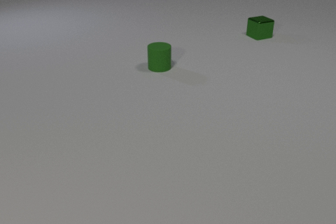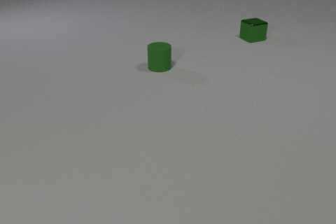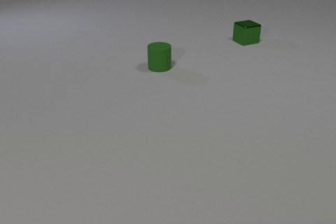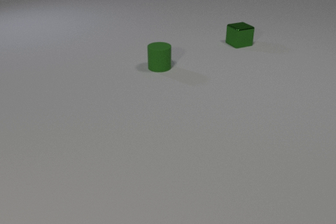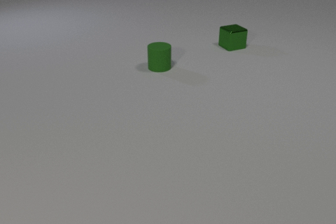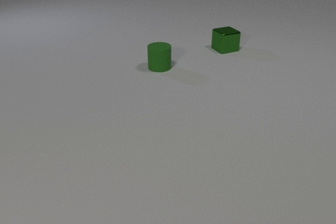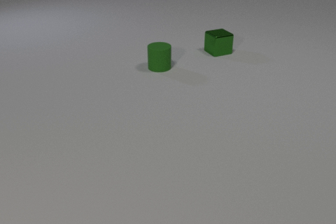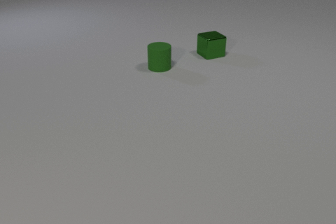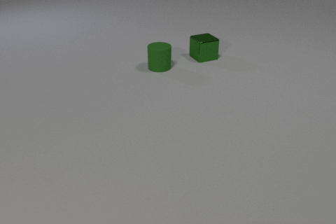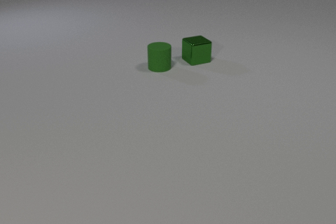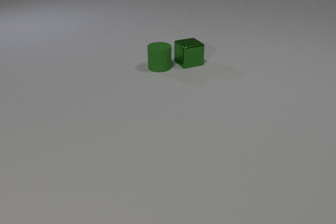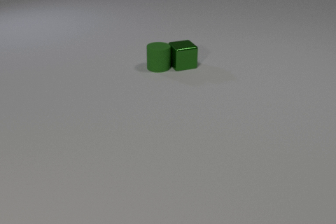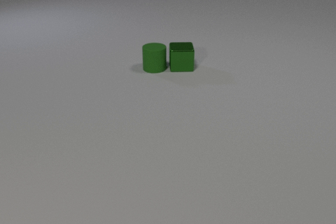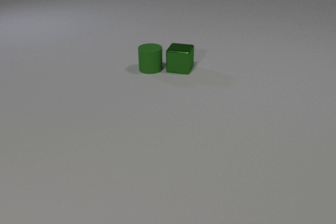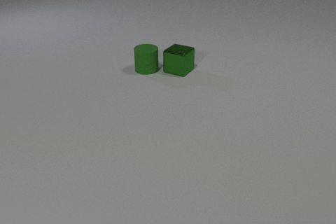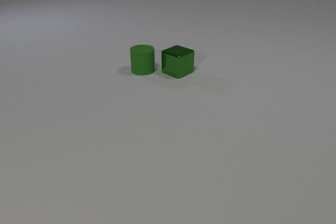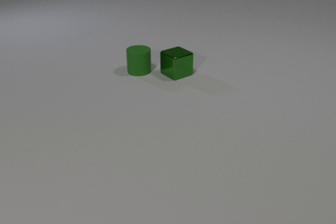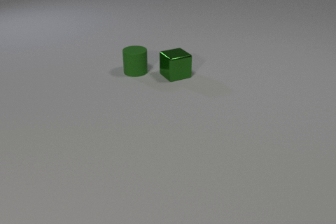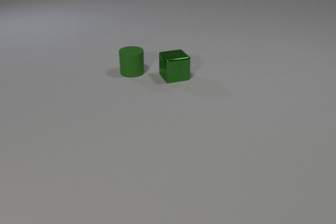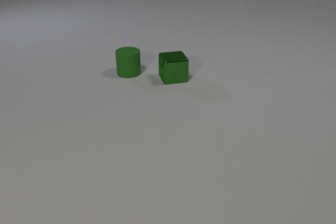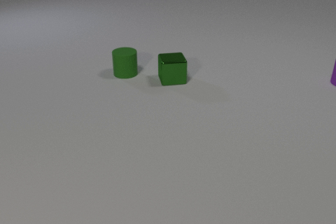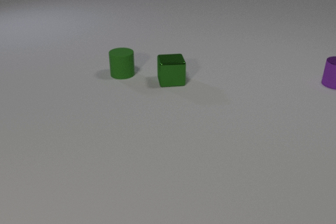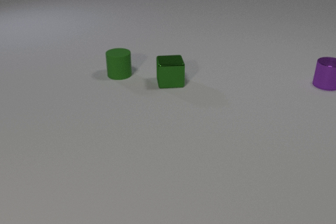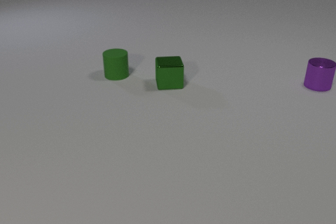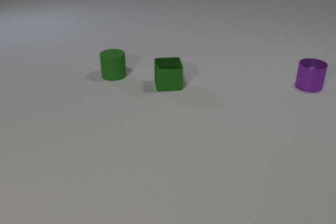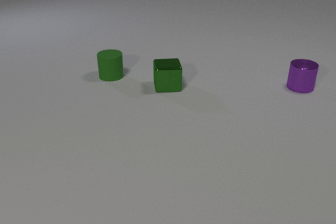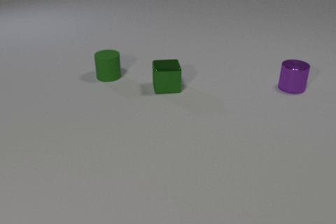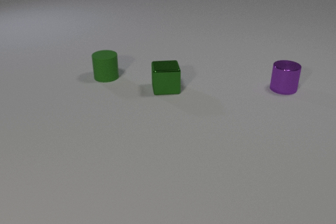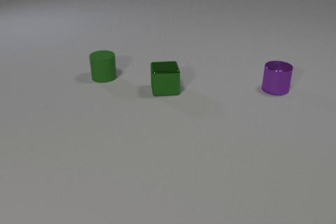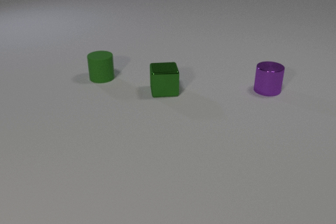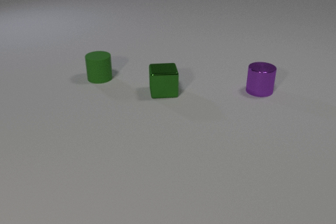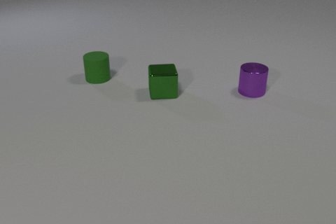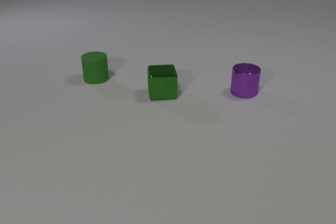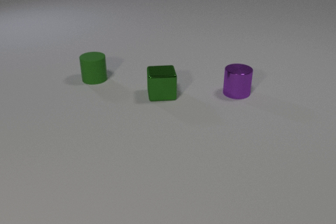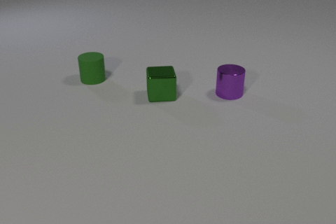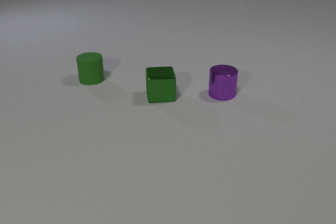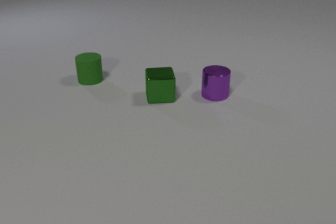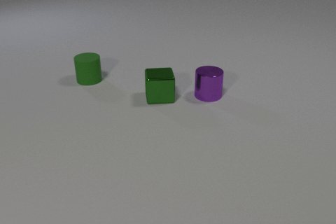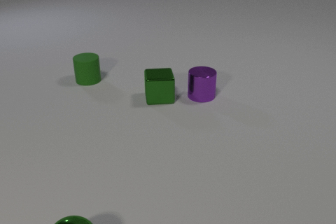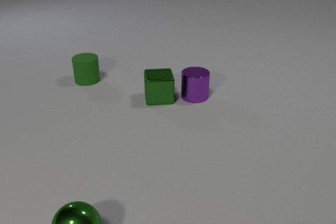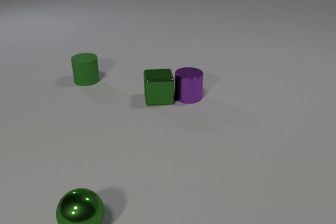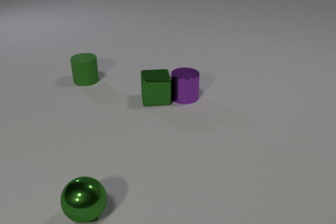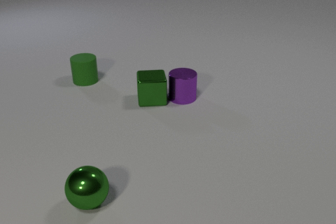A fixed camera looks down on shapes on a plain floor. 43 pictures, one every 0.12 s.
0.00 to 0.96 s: The green metal cube slides toward the camera and to the left.
0.96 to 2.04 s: The green metal cube slides toward the camera and to the left, spins so that its near face slides to the left, clockwise seen from above. The green rubber cylinder slides to the left. The green metal cube and the green rubber cylinder collide.
2.04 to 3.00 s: The green metal cube slides toward the camera, spins clockwise seen from above by about 15 degrees, its near face sliding to the left. The green rubber cylinder slides to the left. The purple metal cylinder comes in at the right edge, slides to the left and toward the camera.
3.00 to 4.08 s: The green metal cube slides toward the camera. The green rubber cylinder slides to the left. The purple metal cylinder slides to the left and toward the camera.
4.08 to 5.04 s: The green metal cube slides to the left and toward the camera. The green rubber cylinder slides to the left. The purple metal cylinder slides to the left. The green metal sphere comes in at the bottom edge, rolls away from the camera. The green metal cube and the purple metal cylinder collide.
How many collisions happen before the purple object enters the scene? 1.
What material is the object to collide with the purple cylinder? metal.
How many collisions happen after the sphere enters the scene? 1.
